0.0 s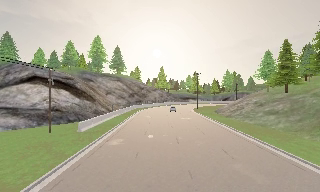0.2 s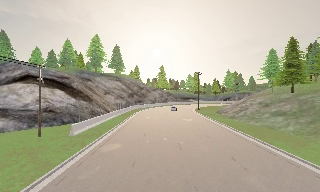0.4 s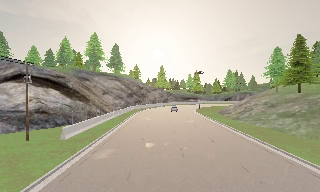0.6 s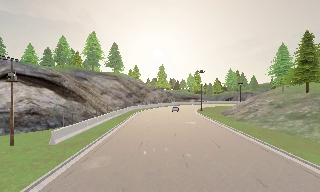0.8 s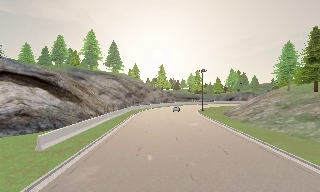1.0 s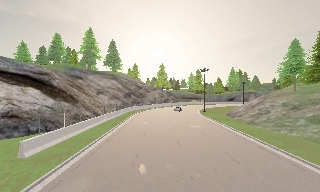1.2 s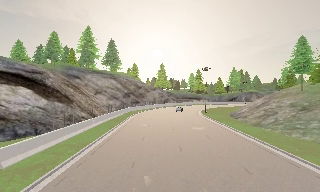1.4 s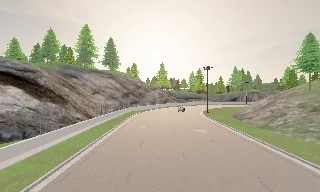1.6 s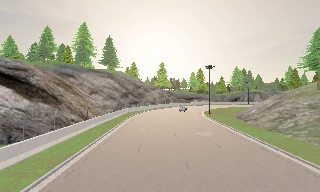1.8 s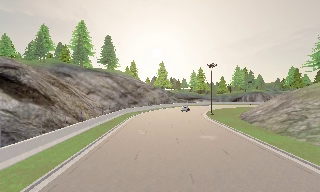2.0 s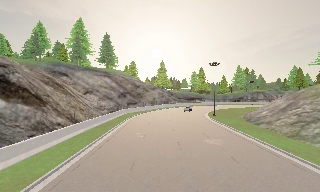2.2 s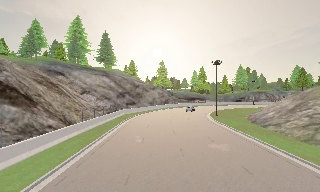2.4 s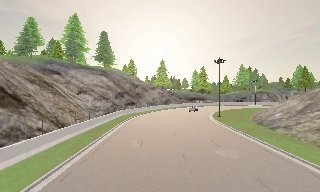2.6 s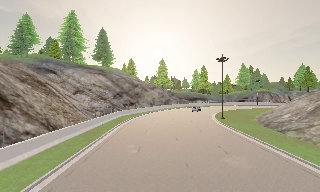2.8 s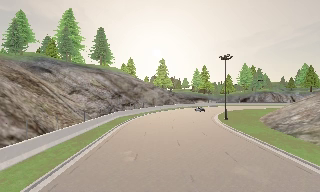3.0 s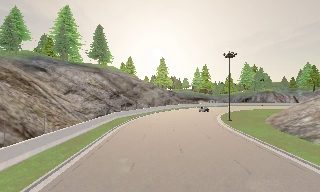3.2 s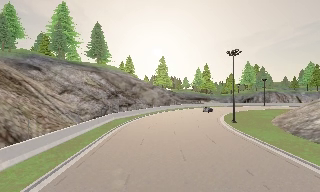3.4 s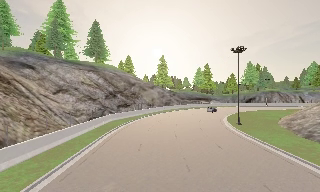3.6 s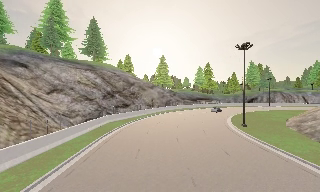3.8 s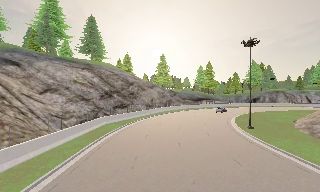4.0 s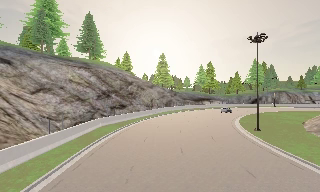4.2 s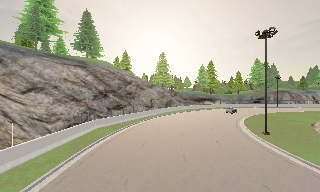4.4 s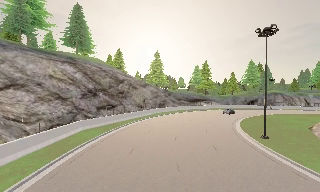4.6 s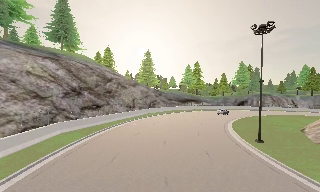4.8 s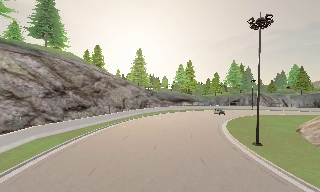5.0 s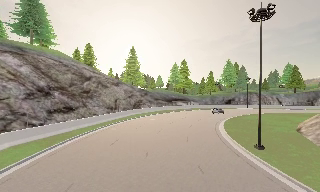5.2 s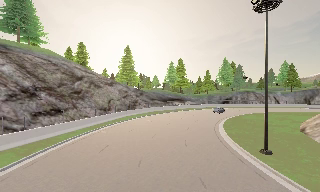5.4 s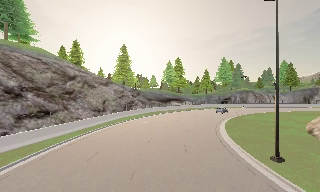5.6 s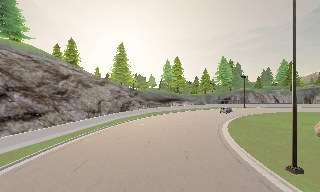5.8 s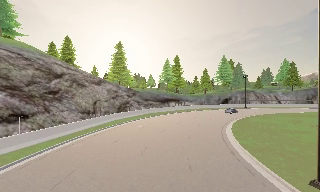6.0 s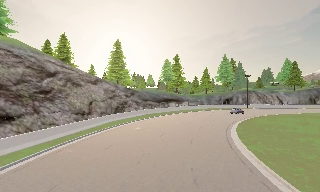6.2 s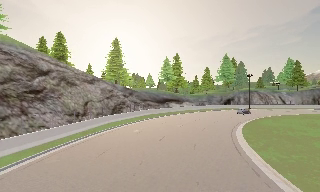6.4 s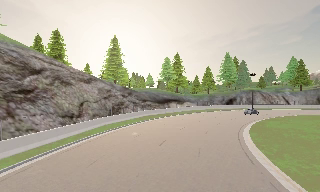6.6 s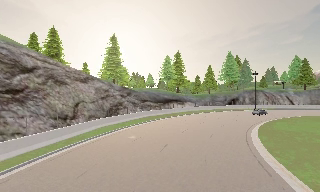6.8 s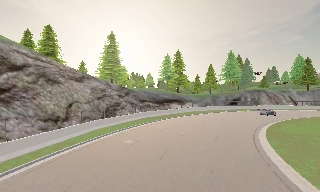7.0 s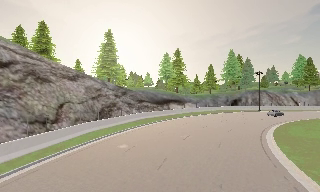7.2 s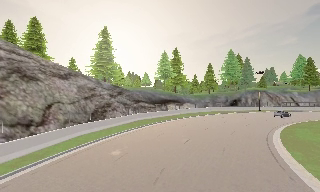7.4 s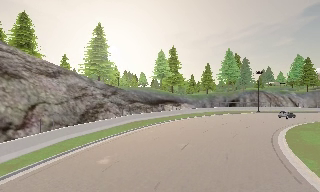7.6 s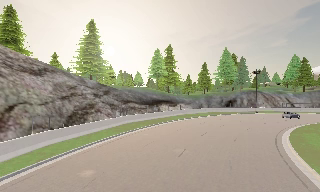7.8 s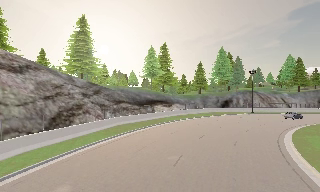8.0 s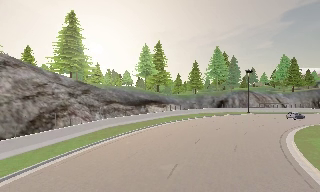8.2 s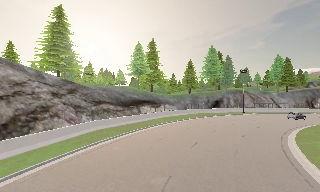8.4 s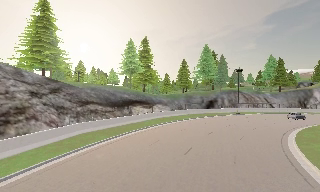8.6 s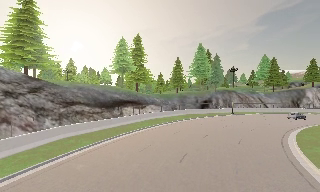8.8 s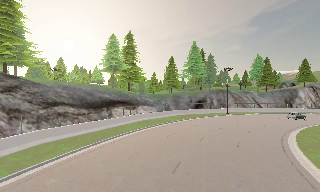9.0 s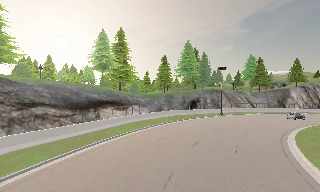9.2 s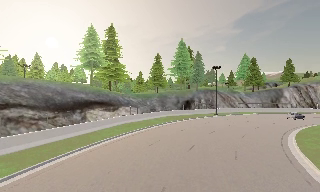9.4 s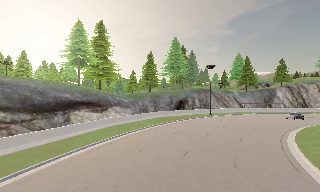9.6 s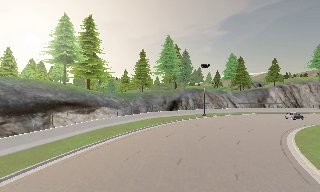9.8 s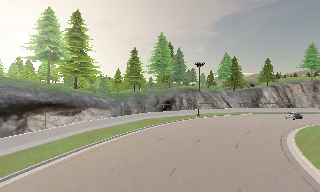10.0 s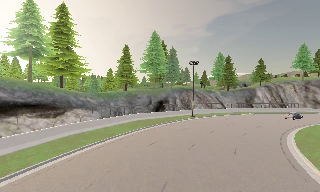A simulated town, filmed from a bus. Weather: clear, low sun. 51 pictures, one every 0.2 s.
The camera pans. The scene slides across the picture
to the left.
The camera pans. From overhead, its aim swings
clockwise.
0.0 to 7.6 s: The scene slides to the left, as the camera pans about 15 degrees to its right. It travels forward, about 60 m, so what stands in front looms larger.
7.6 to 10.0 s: The camera pans to its right, which is clockwise from overhead, by about 25 degrees. It travels forward, about 19 m, so what stands in front looms larger.
The film runs forward here.
